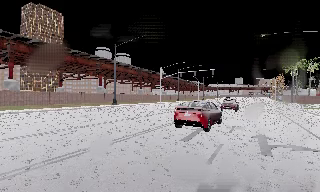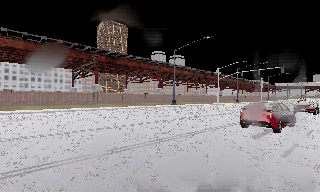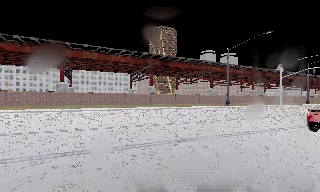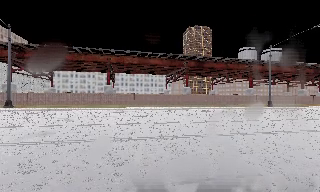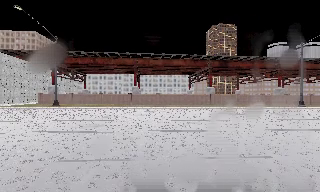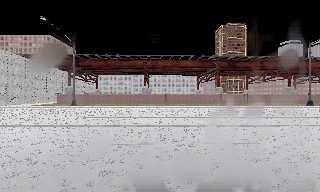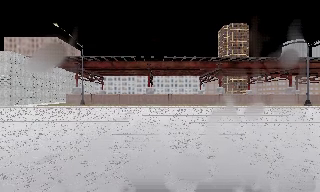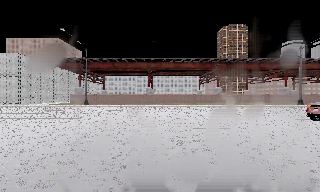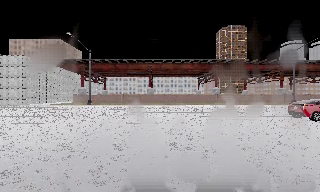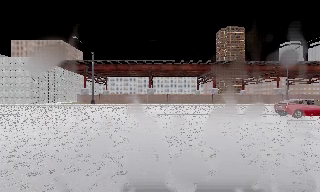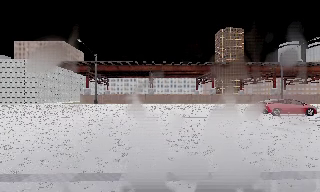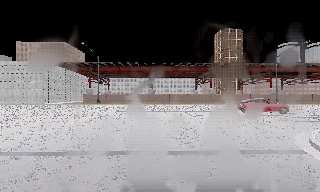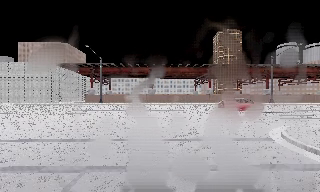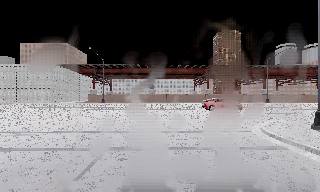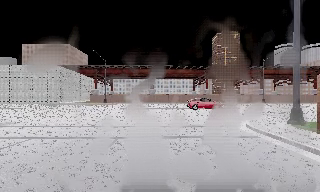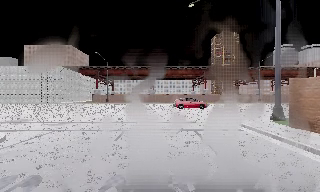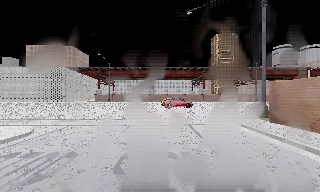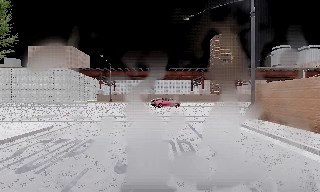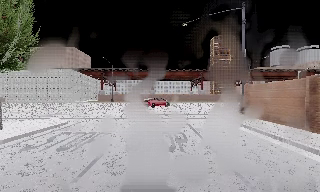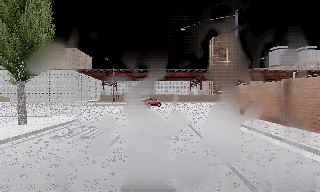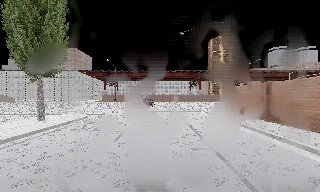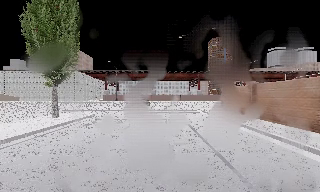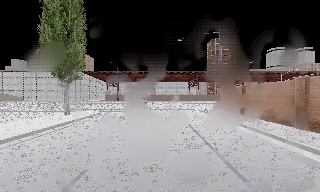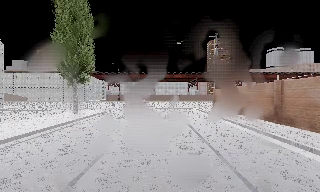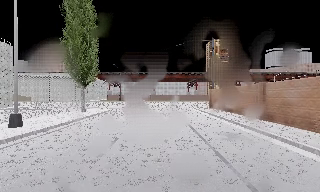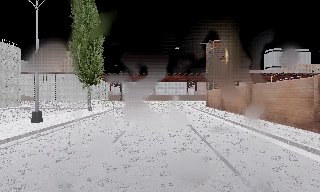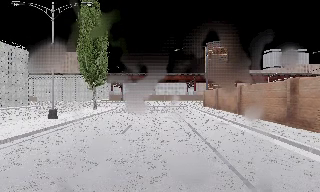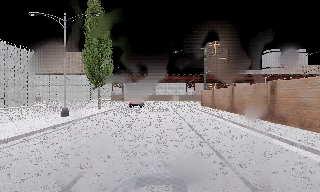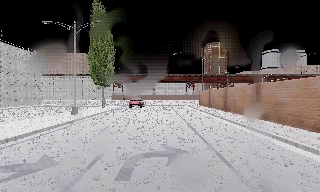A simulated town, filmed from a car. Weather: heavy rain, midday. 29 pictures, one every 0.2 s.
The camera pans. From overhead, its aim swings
counterclockwise.
The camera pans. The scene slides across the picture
to the right.
0.0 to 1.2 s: The scene slides to the right, as the camera pans about 60 degrees to its left. It travels backward, about 9 m.
1.2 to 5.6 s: The camera travels backward, about 30 m, so what stands in front gets smaller.
The film runs backward here.
